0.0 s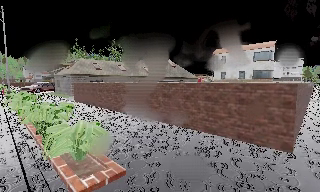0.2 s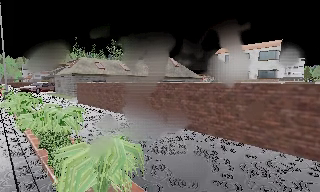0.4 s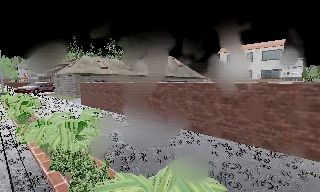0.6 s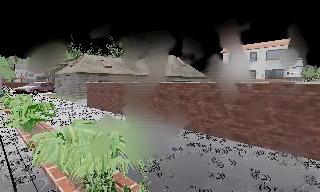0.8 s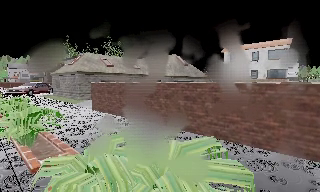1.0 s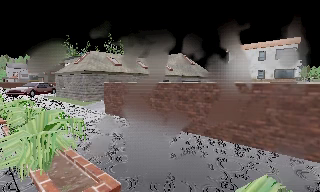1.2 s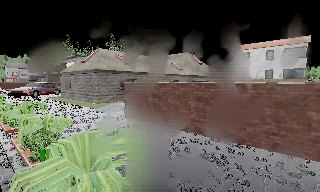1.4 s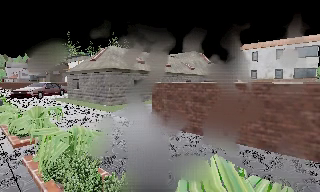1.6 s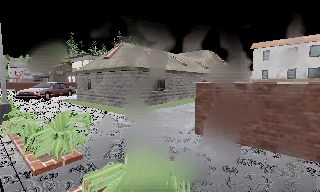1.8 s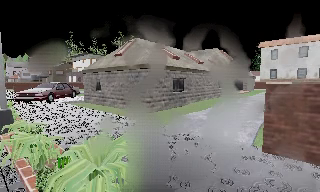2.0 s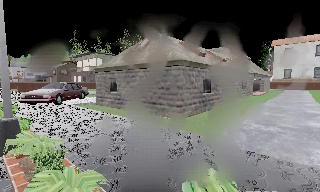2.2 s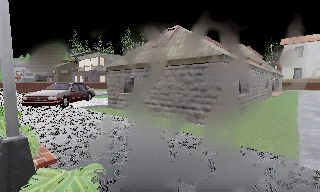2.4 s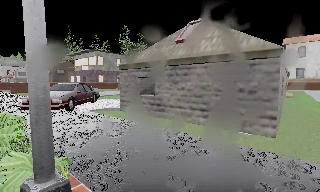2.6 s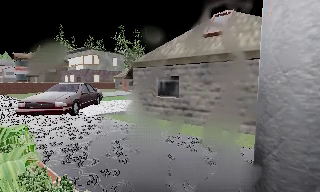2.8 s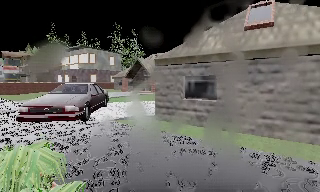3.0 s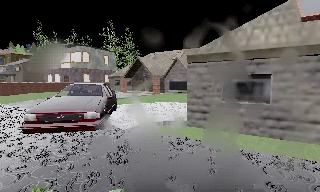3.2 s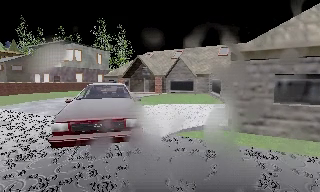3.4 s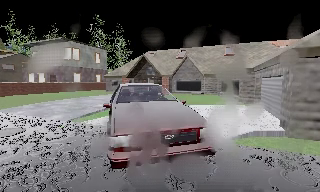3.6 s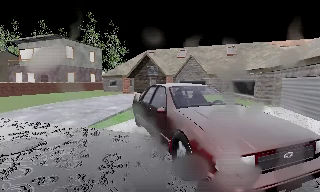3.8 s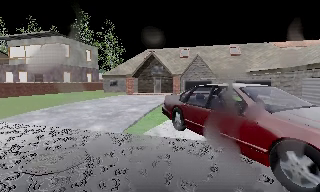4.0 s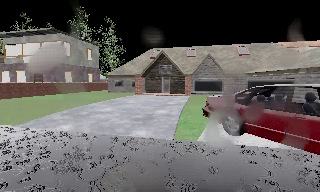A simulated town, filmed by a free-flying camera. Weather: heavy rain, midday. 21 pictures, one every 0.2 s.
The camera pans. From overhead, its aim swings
clockwise.
0.0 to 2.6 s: The camera travels to its left and forward, about 18 m, so close, fixed things drift to the right.
2.6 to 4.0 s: The camera pans to its right, which is clockwise from overhead, by about 25 degrees. It travels to its left and forward, about 11 m, so close, fixed things drift to the right.
The film runs forward here.
